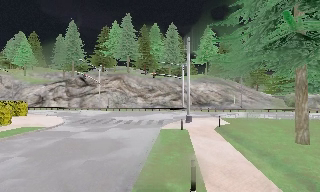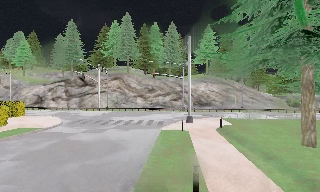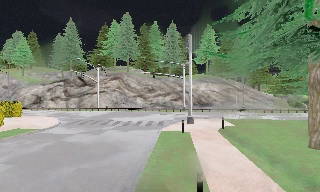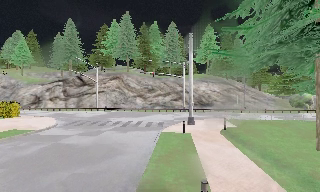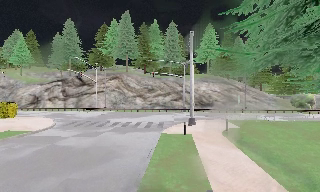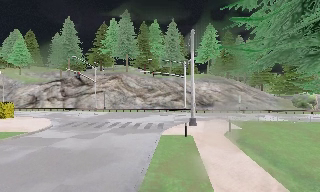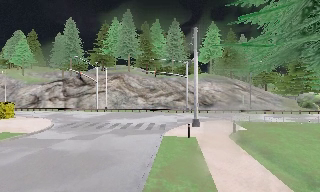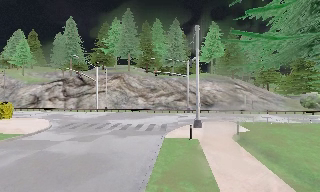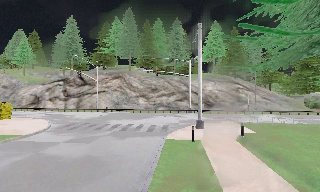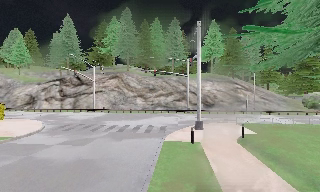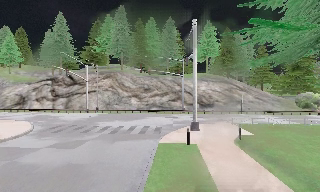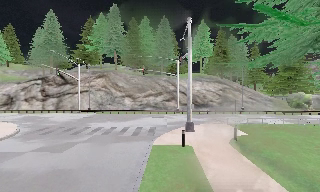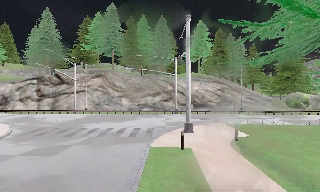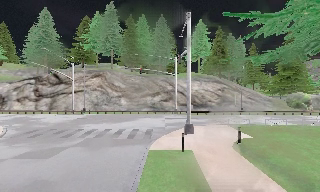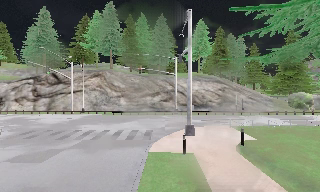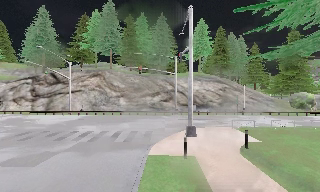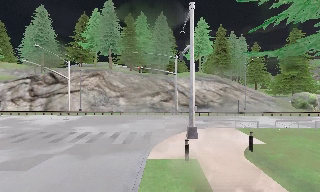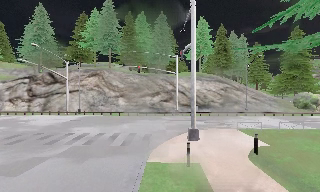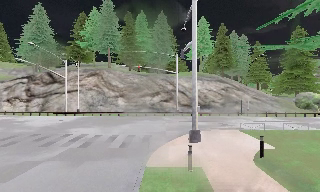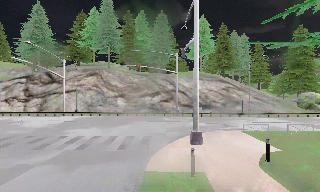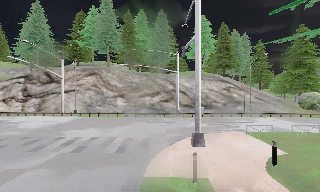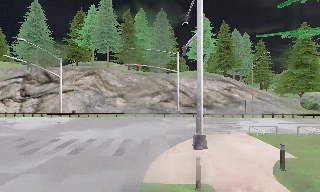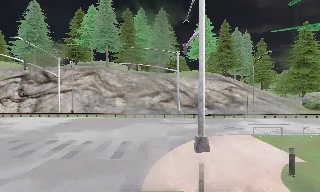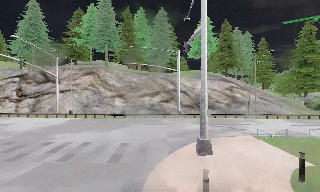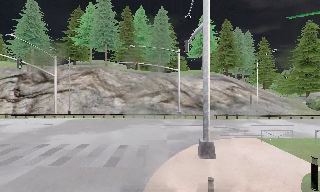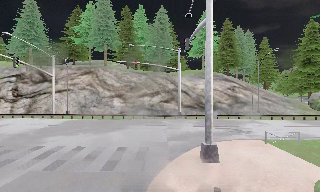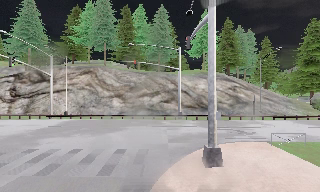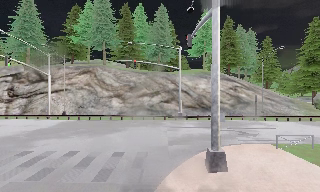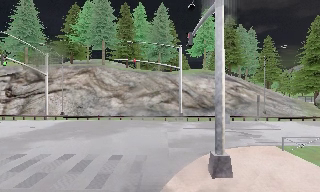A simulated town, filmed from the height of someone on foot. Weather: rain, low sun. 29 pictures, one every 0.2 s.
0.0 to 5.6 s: The camera travels forward, about 10 m, so what stands in front looms larger.
The film runs forward here.
